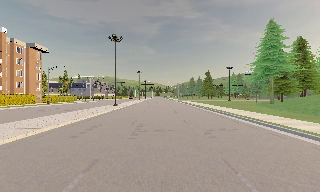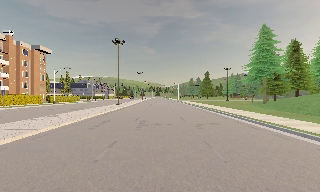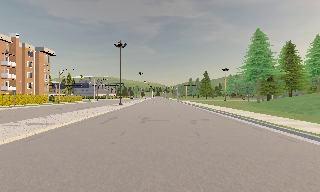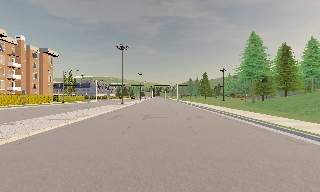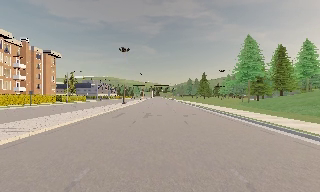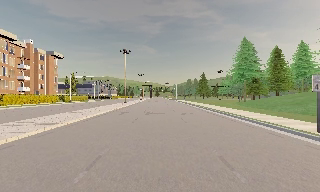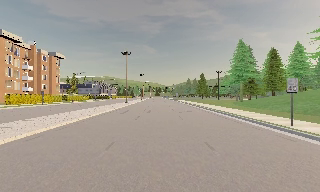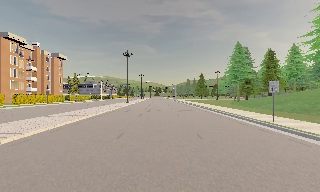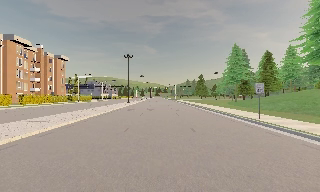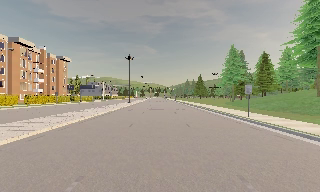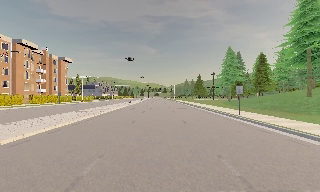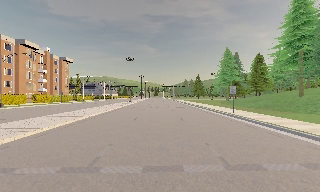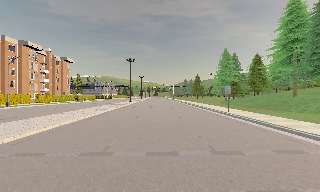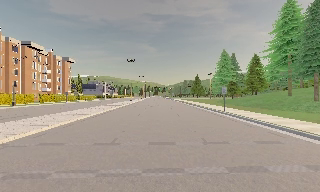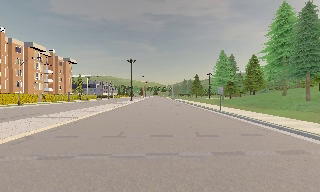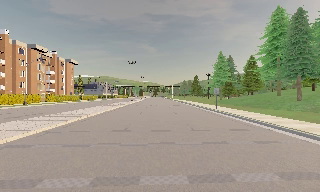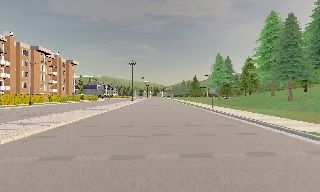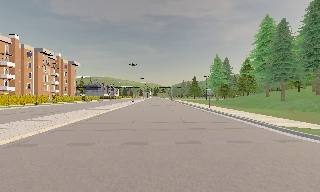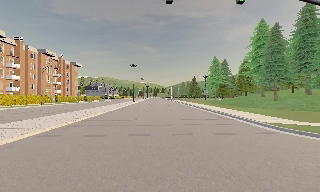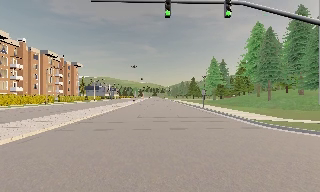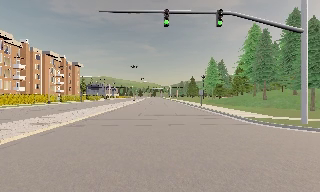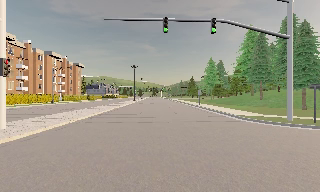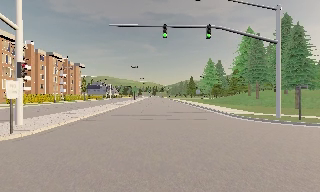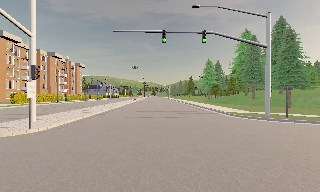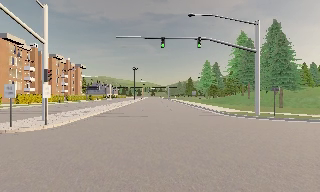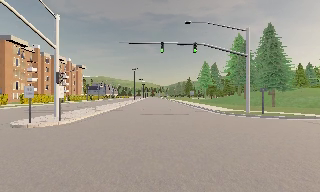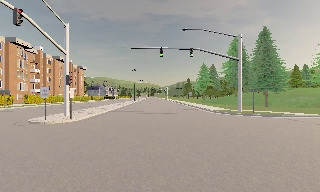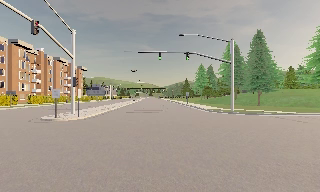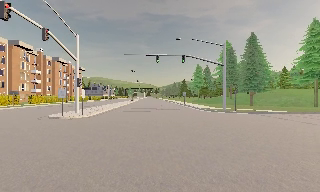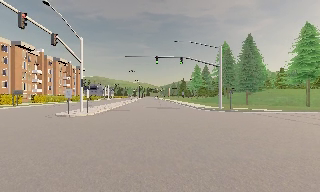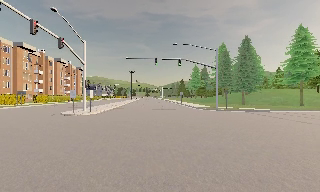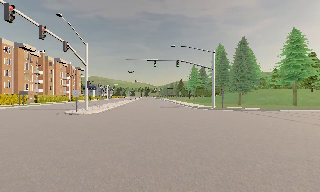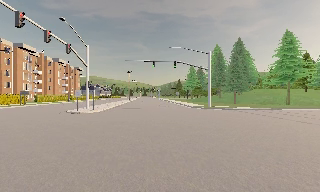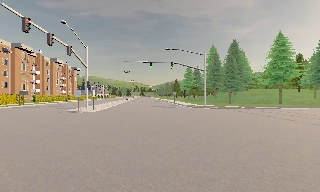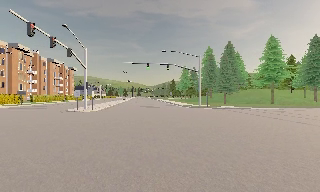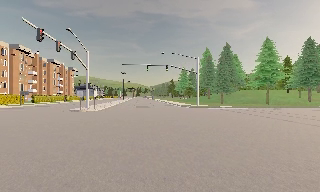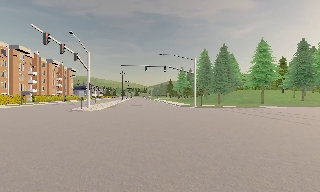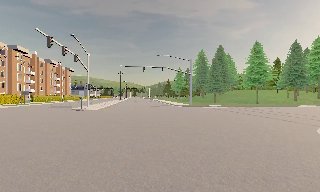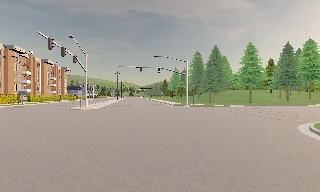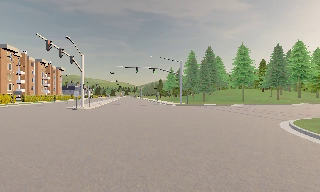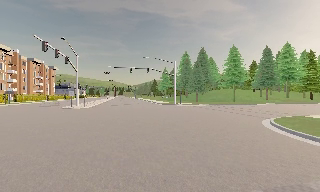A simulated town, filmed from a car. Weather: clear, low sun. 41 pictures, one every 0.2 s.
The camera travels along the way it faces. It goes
backward.
0.0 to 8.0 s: The camera pans to its right, which is clockwise from overhead, by about 15 degrees. It travels backward, about 45 m, so what stands in front gets smaller. It loses speed.
The film runs backward here.
